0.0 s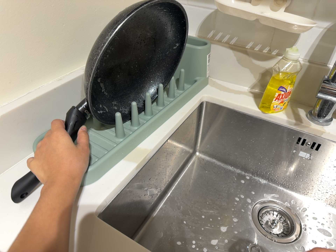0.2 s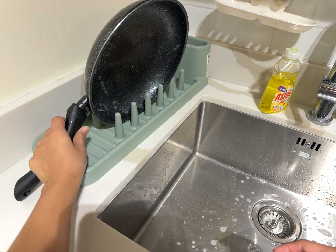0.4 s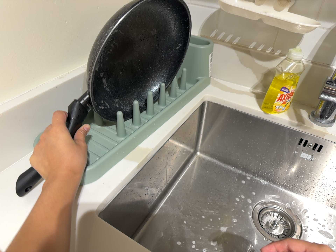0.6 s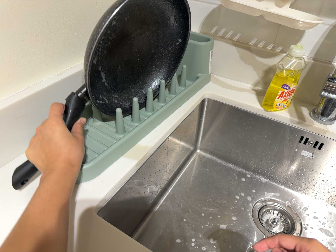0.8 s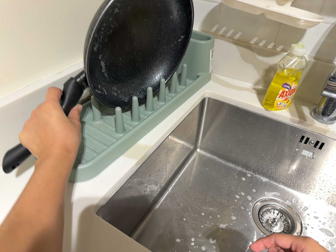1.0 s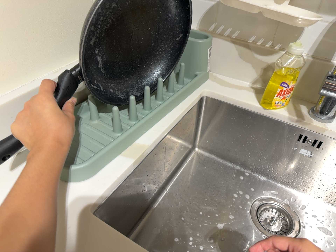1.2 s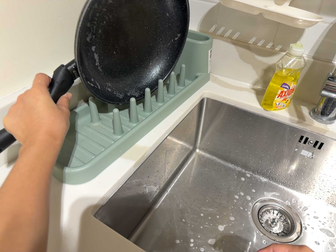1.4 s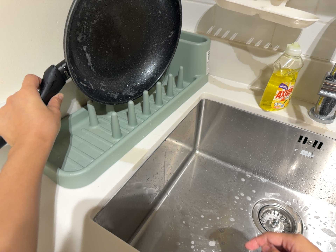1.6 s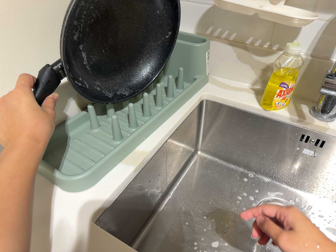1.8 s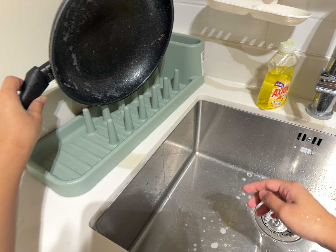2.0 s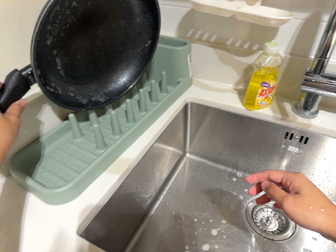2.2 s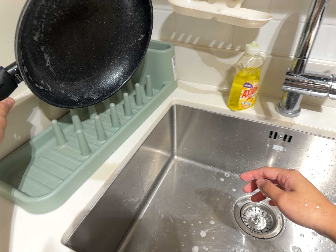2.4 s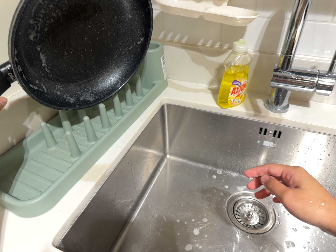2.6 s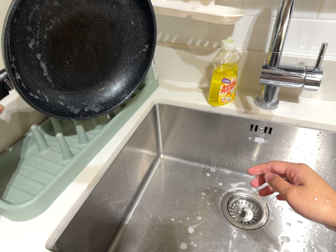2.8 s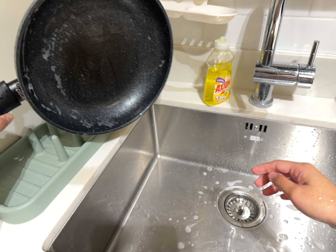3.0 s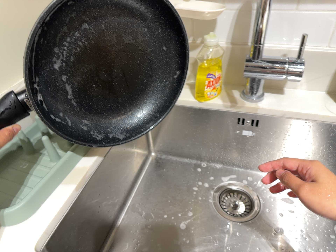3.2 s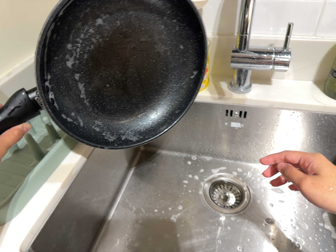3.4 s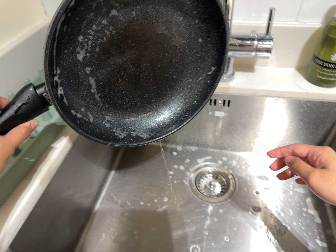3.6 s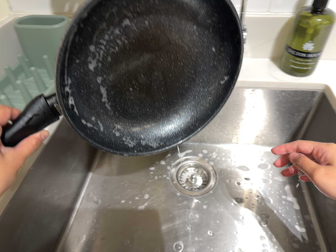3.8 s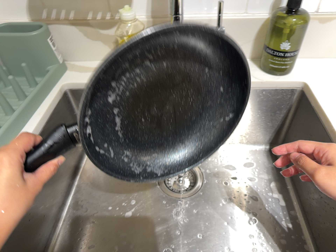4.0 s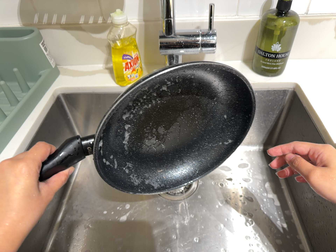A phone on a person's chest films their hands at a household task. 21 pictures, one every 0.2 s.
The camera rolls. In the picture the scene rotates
counterclockwise.
0.0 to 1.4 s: The camera keeps its place and its aim.
1.4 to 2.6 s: The camera rolls about its line of sight by about 10 degrees, and the scene rotates counterclockwise.
2.6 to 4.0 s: The camera swings to its right by about 15 degrees, and the scene slides to the left. It travels to its right, about 7 cm, so close, fixed things drift to the left. It rolls about its line of sight by about 15 degrees, and the scene rotates counterclockwise.
The film runs backward here.
